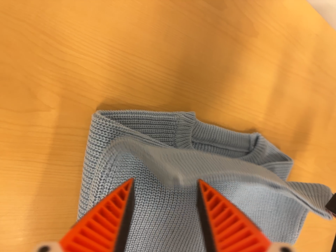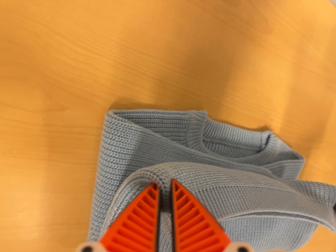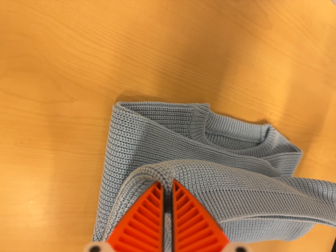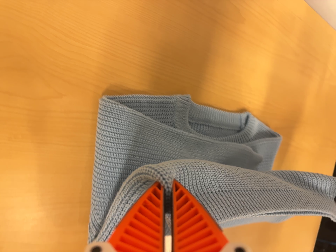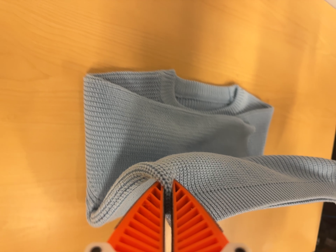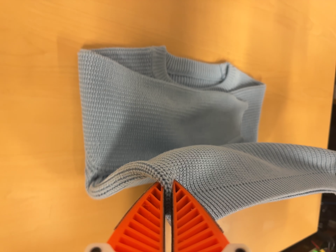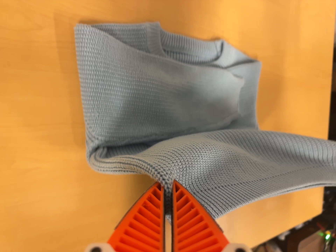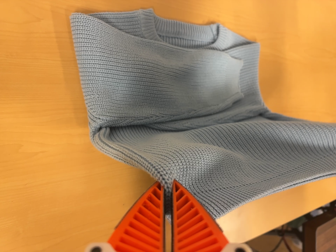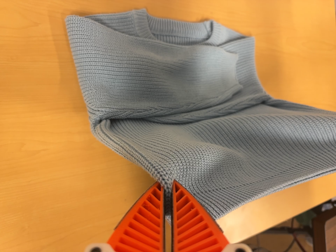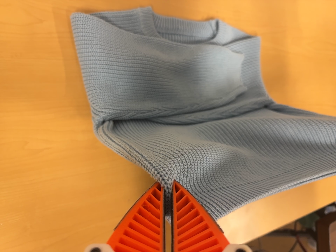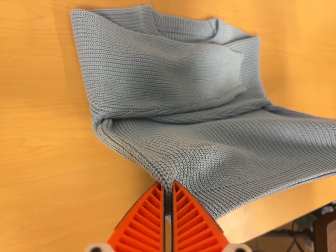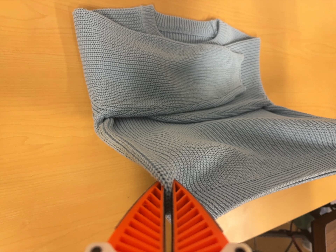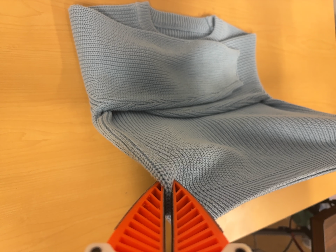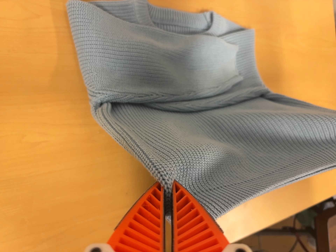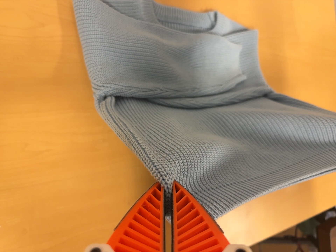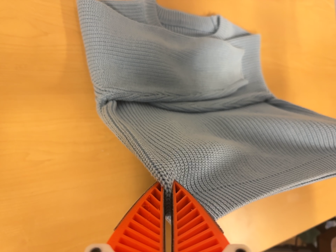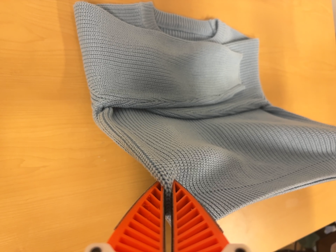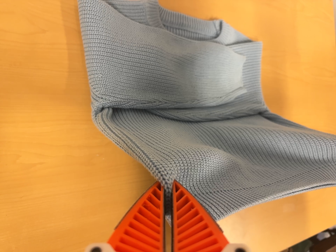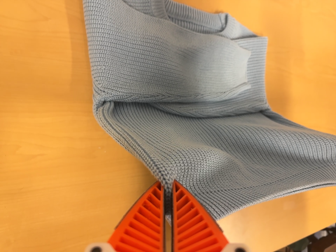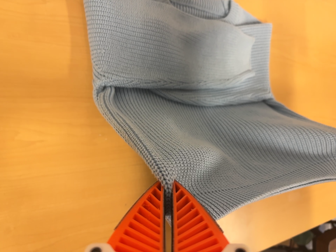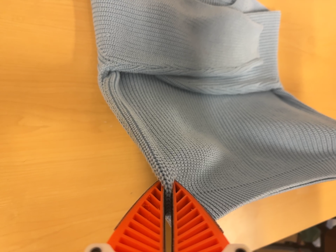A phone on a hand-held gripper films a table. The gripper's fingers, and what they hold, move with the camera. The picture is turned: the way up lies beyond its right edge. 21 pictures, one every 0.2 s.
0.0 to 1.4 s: The camera travels toward the bottom of its view, backward and to its right, about 20 cm, so close, fixed things drift upward. It rolls about its line of sight by about 15 degrees, and the scene rotates counterclockwise.
1.4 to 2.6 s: The camera shifts only a little, or ends up much as it began.
2.6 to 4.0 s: The camera travels forward, about 5 cm, so what stands in front looms larger.
The film runs backward here.
